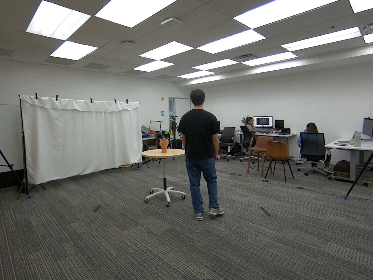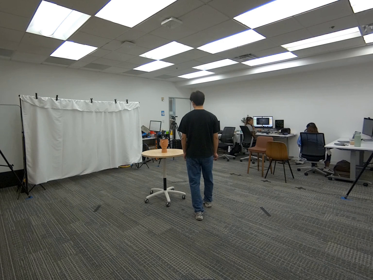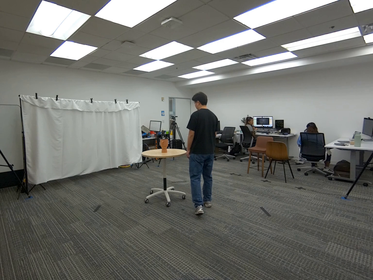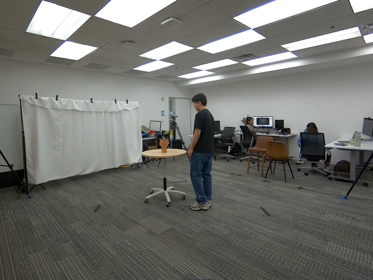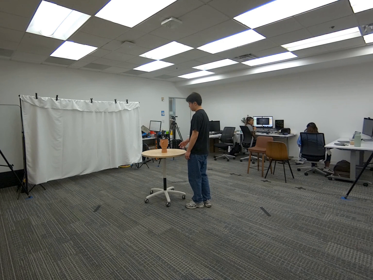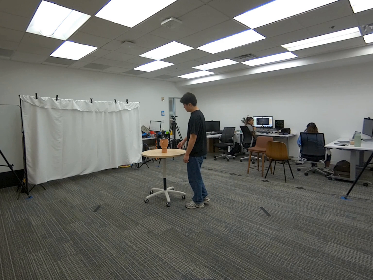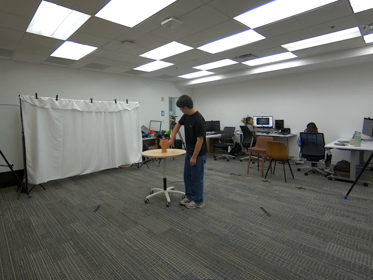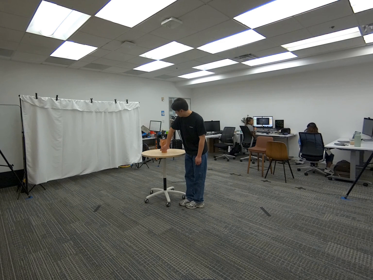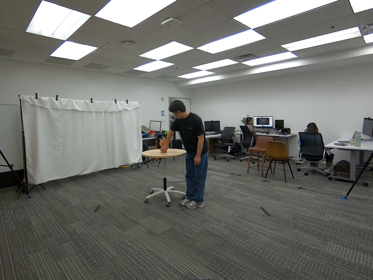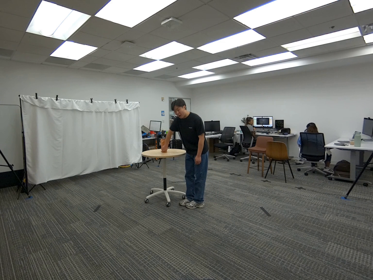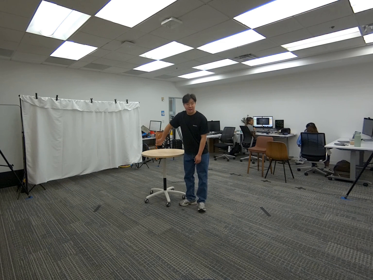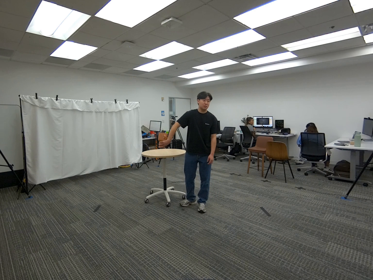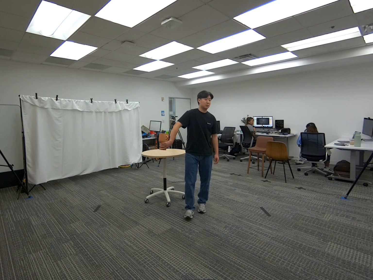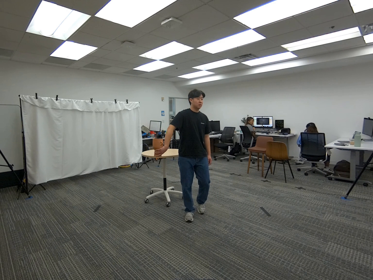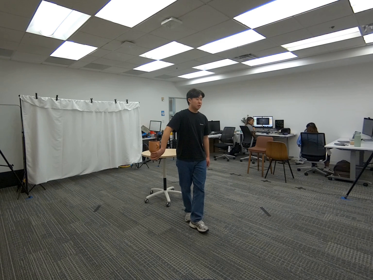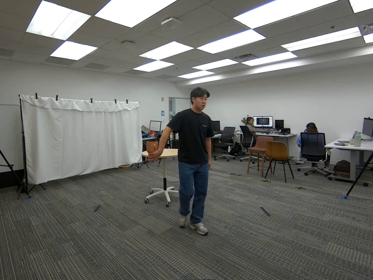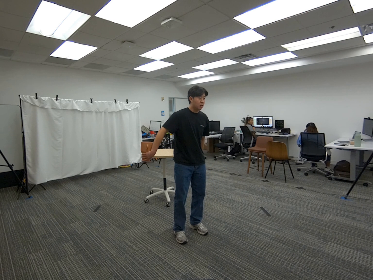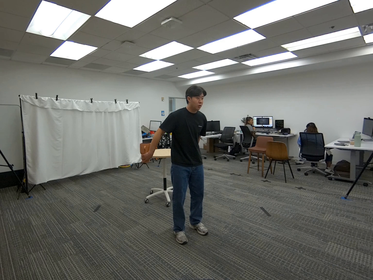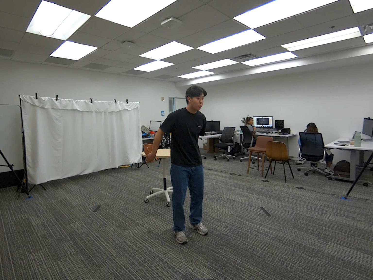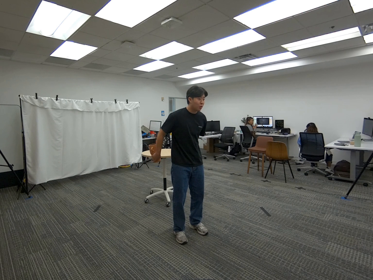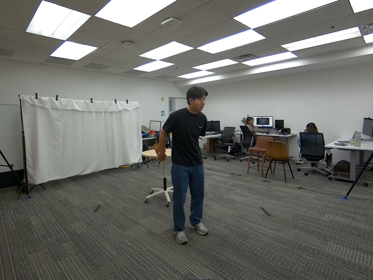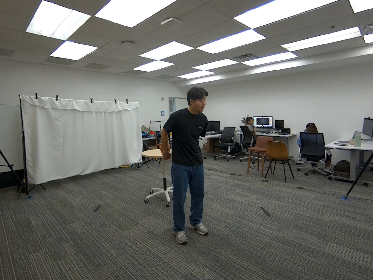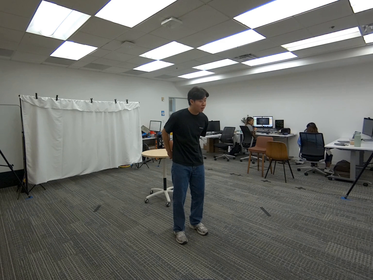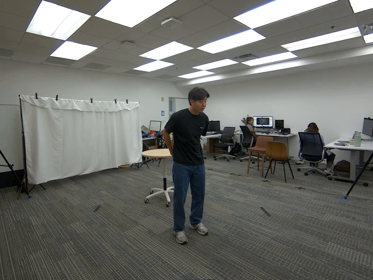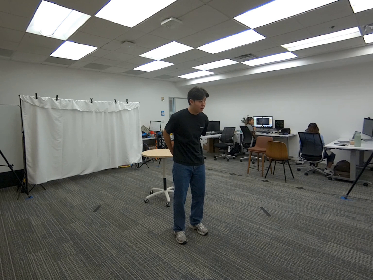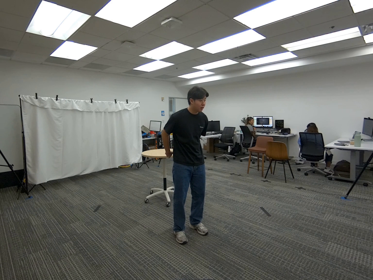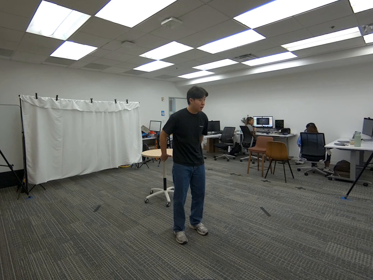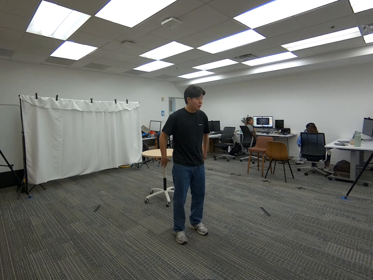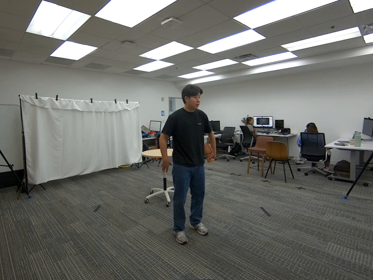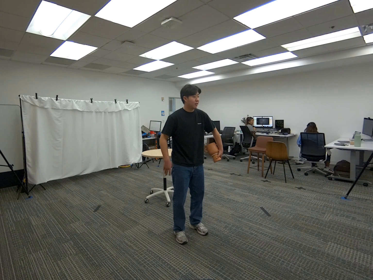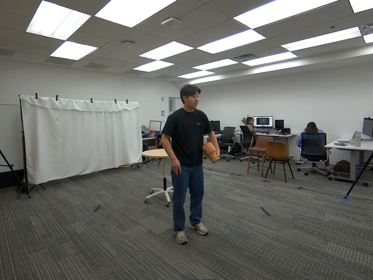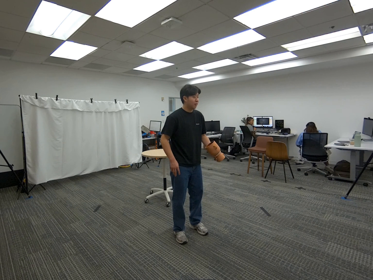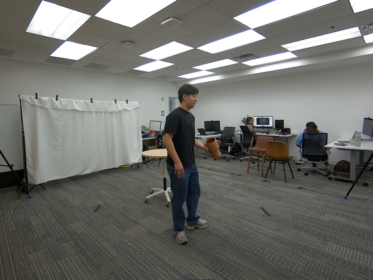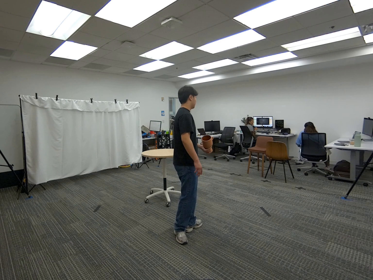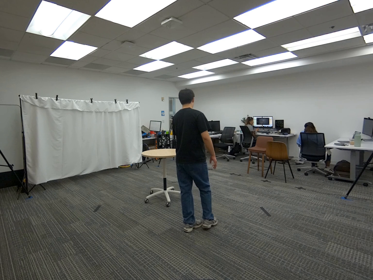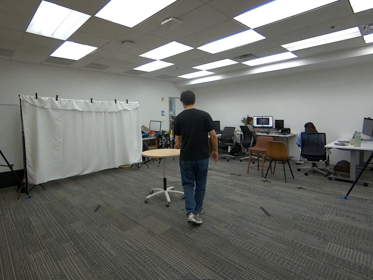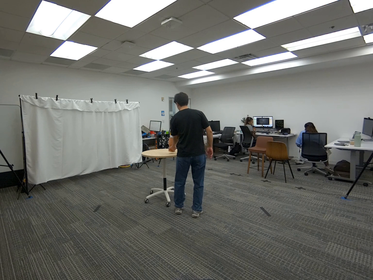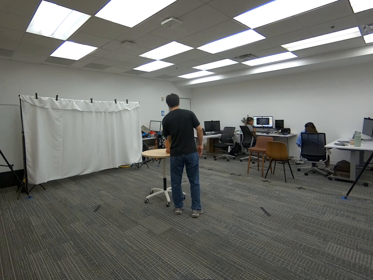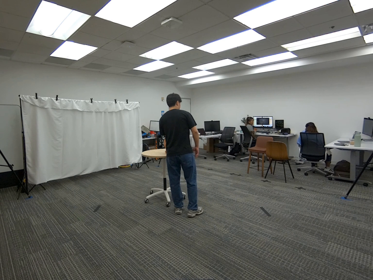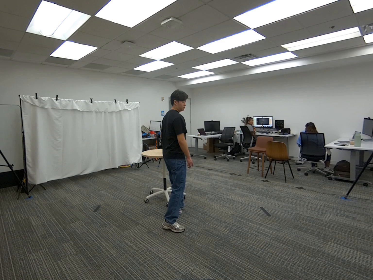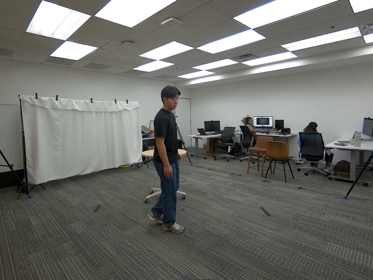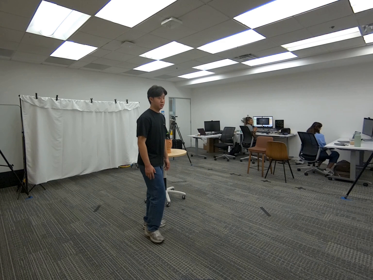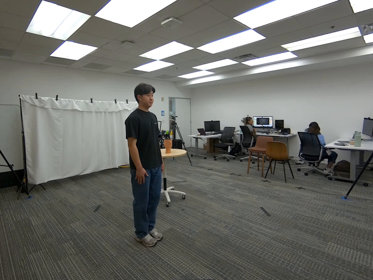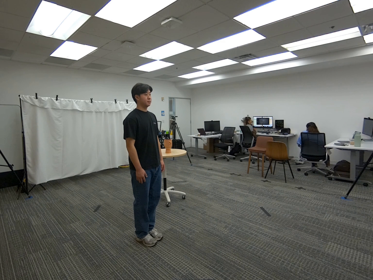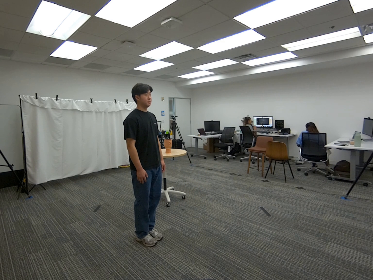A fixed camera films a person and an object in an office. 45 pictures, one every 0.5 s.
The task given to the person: Walk over to the ceramic vase on the round table and pick it up with your right hand. pass the vase to your left hand behind your back. Place the vase on the round table when finished.
